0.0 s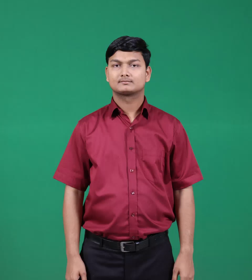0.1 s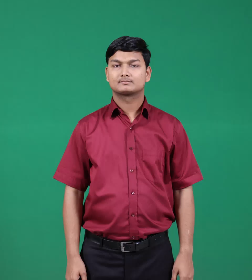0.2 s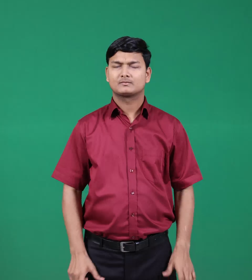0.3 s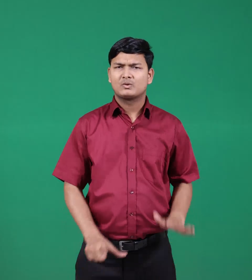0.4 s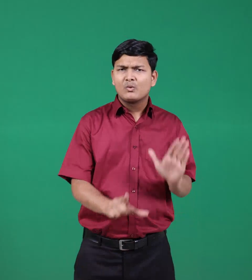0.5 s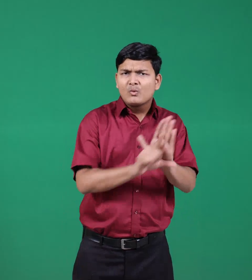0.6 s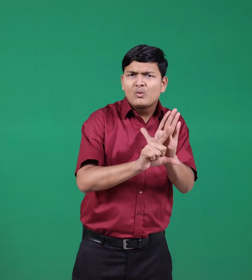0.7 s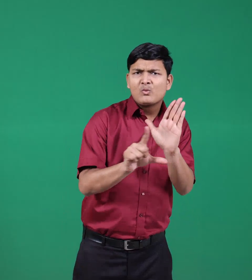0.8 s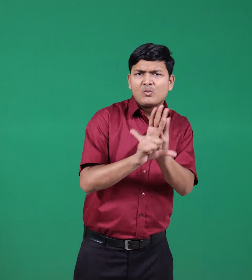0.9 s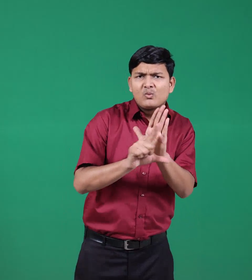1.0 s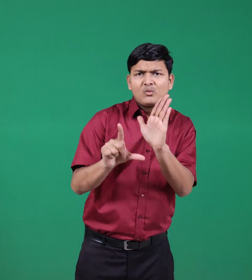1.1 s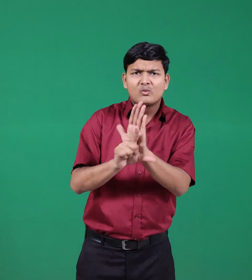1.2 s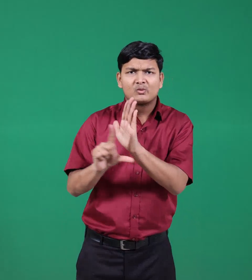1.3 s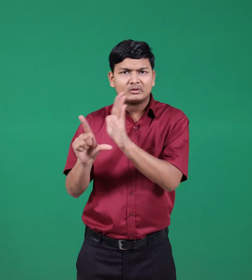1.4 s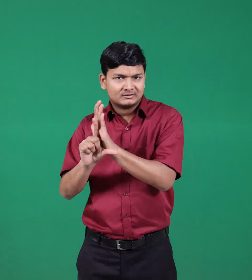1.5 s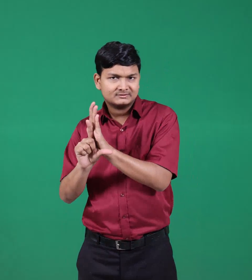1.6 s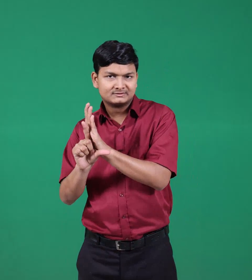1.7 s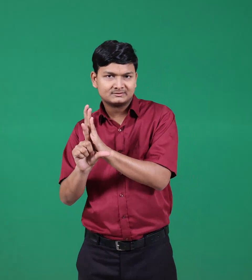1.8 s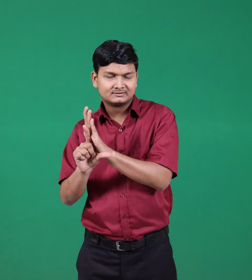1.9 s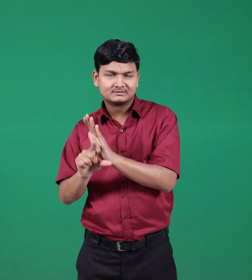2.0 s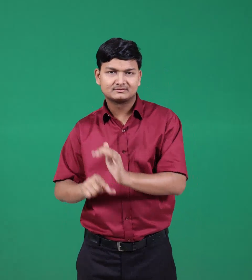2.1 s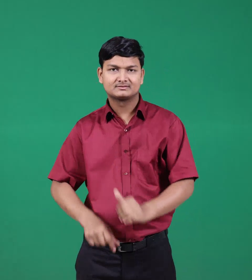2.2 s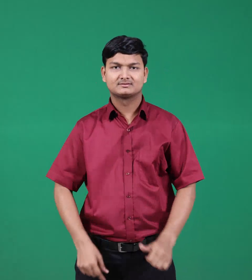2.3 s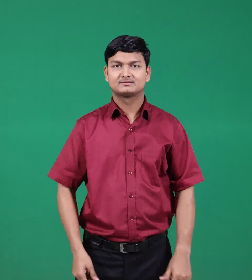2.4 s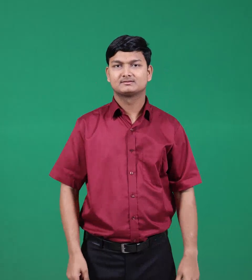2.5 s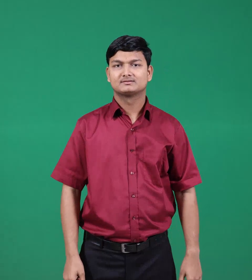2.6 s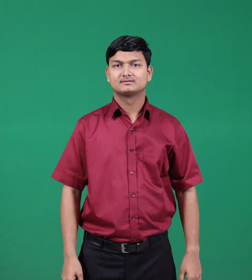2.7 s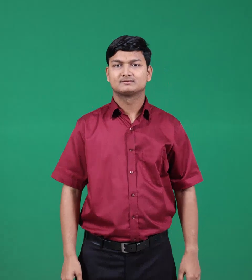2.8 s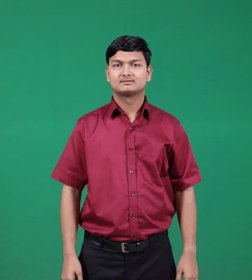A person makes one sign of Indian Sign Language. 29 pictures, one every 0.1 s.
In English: laws
